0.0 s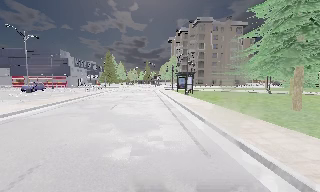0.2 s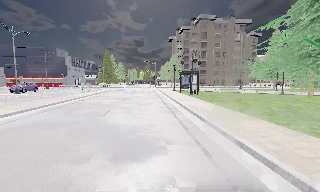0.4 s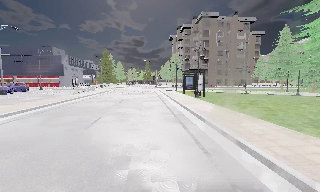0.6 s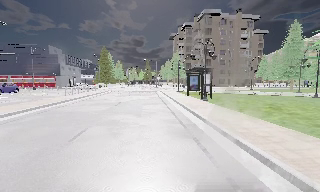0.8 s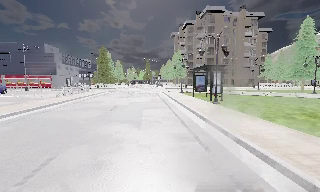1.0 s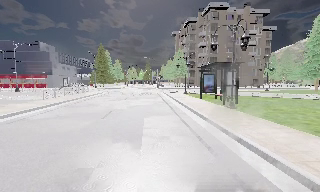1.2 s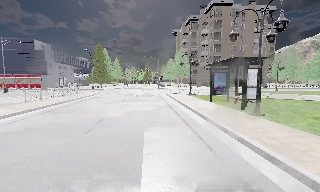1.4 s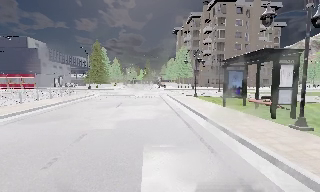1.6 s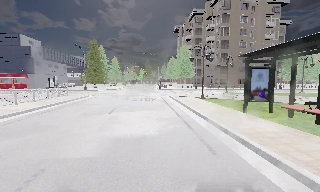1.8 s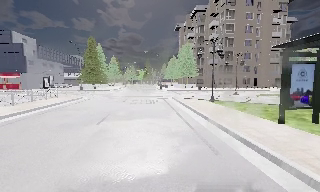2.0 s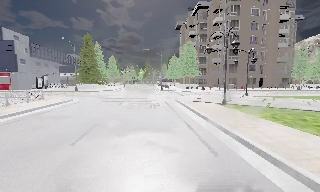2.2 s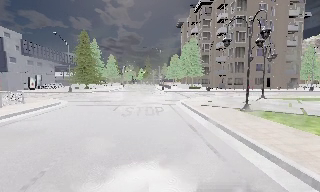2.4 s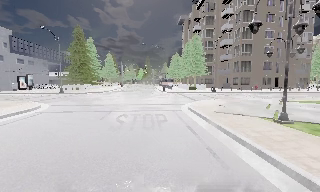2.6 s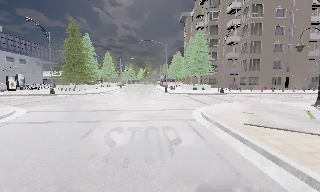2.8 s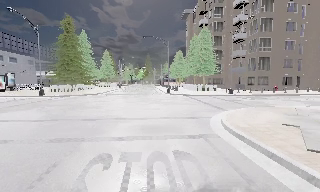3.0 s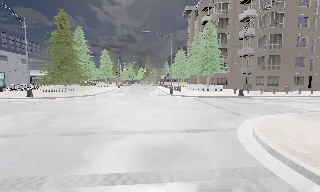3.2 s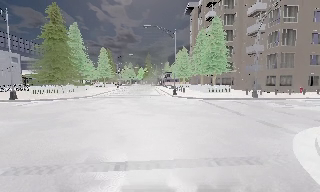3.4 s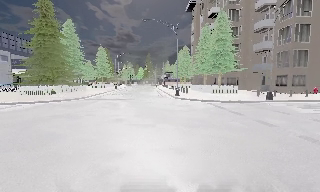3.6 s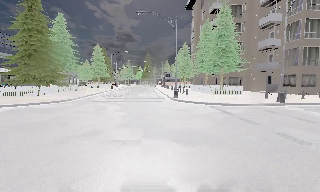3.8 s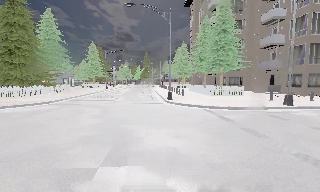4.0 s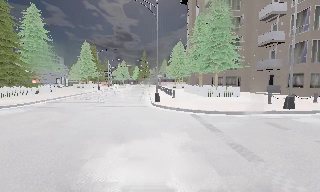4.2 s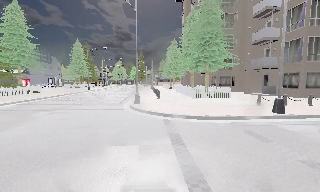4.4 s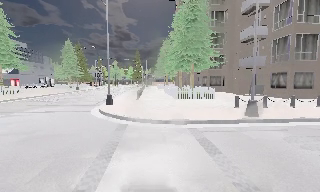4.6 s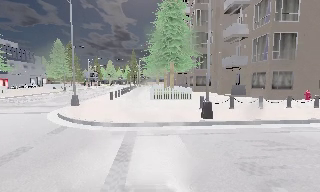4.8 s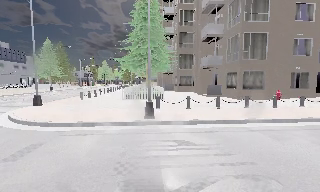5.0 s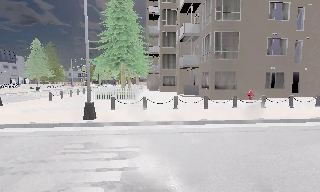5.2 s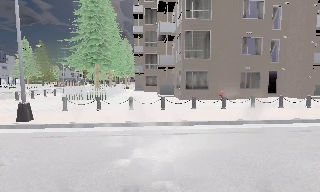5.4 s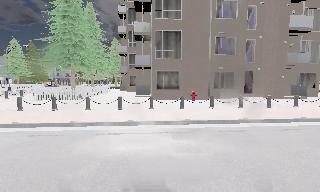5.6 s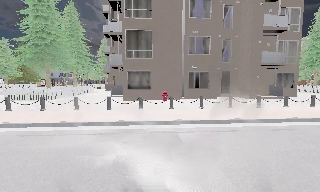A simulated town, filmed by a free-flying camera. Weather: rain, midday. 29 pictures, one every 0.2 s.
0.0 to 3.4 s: The camera travels forward, about 35 m, so what stands in front looms larger.
3.4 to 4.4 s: The camera travels forward and to its right, about 8 m, so what stands in front looms larger.
4.4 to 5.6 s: The camera travels to its right, about 14 m, so close, fixed things drift to the left.
The film runs forward here.
